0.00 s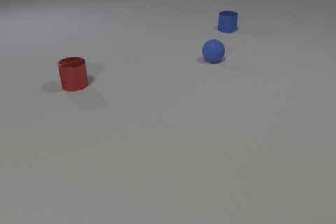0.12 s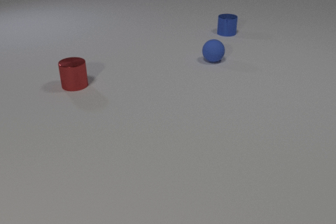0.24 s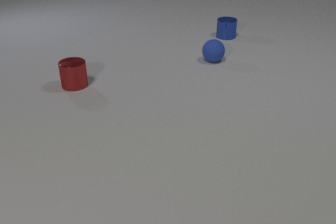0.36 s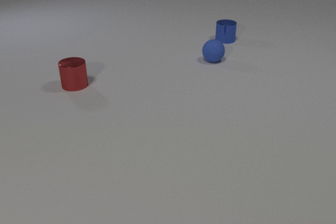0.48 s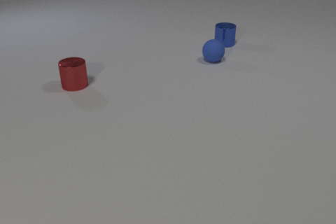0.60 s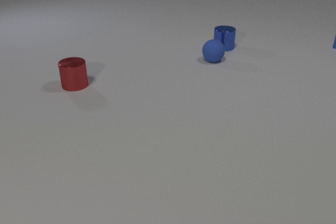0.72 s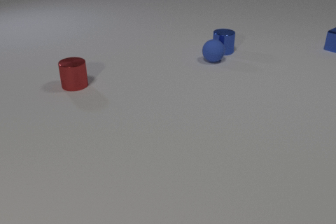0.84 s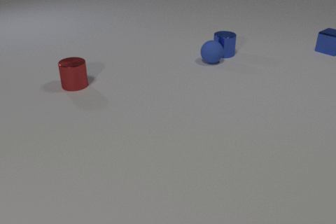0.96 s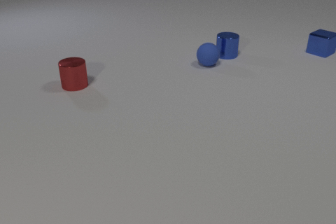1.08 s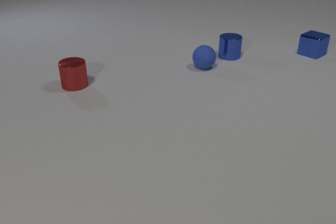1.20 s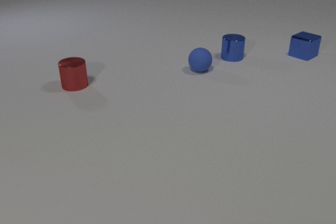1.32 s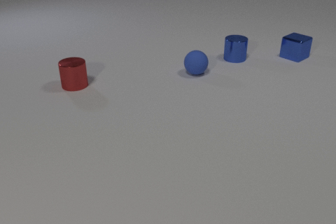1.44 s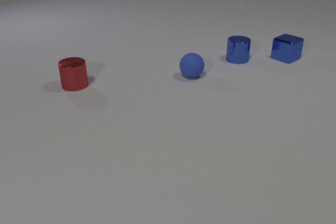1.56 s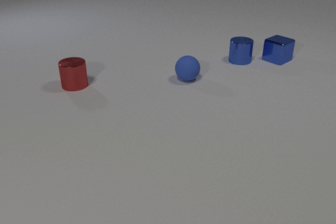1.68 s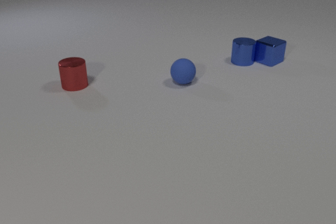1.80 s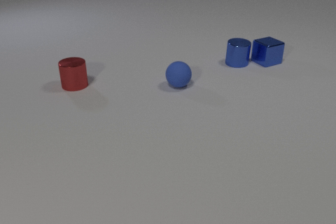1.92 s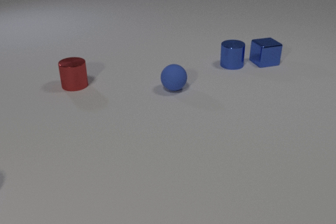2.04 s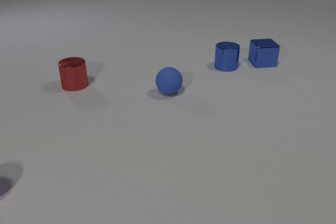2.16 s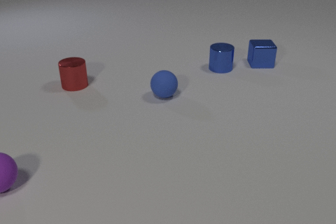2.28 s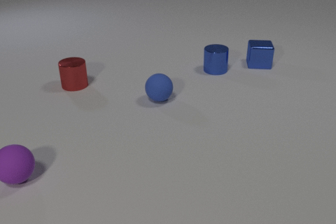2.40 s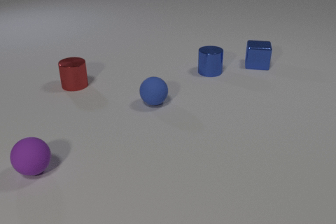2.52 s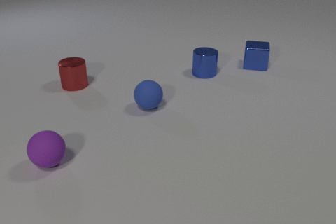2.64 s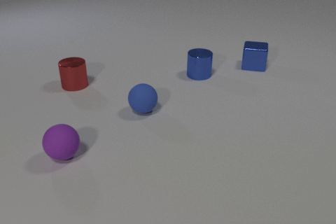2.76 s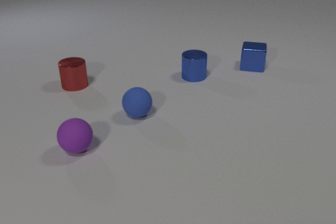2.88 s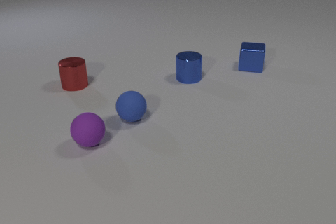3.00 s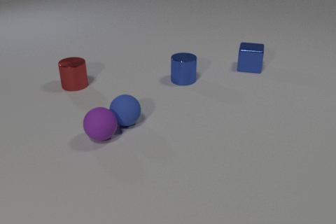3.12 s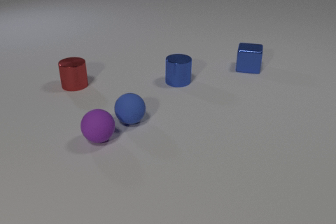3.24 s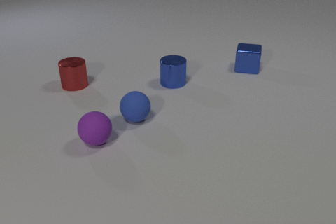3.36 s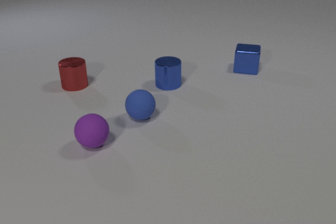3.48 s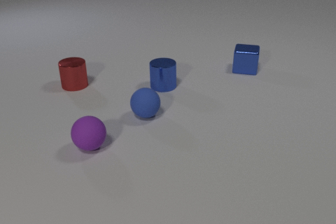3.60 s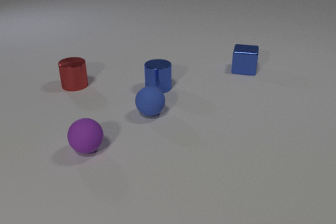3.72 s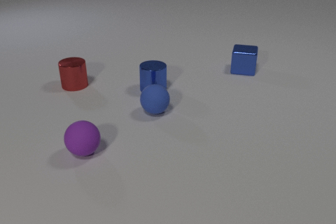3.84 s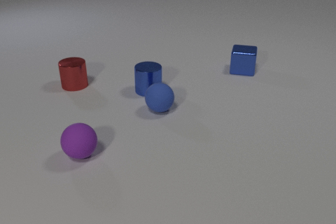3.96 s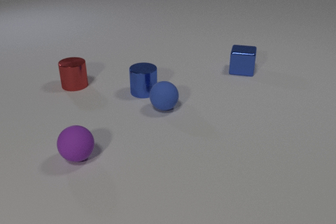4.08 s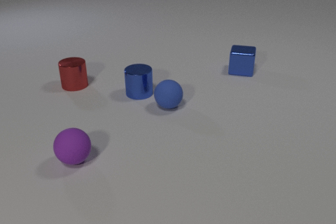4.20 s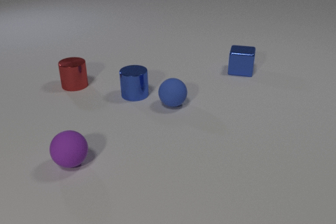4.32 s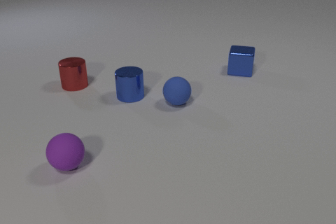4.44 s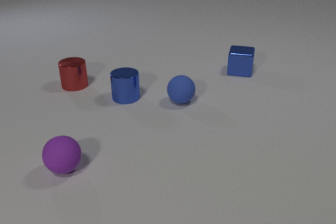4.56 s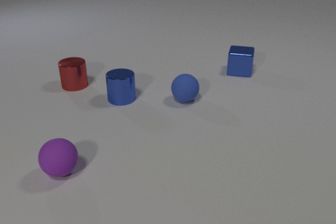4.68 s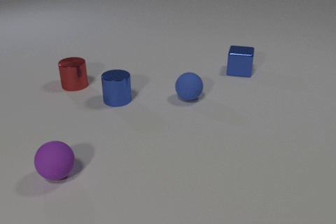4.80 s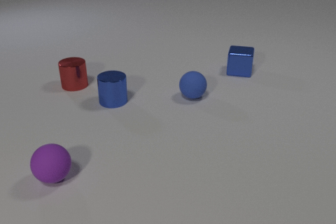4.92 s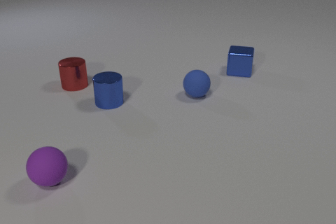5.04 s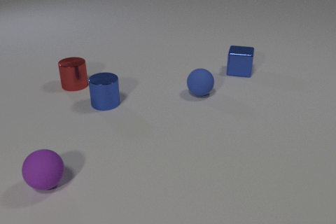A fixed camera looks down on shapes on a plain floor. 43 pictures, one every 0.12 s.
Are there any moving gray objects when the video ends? no.
How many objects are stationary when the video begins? 2.
What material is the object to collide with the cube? metal.
0.00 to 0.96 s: The blue metal cylinder slides toward the camera. The blue rubber sphere rolls toward the camera and to the left. The blue metal cube comes in at the right edge, slides to the left and toward the camera. The blue metal cylinder and the blue rubber sphere collide.
0.96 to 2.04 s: The blue metal cylinder slides toward the camera. The blue rubber sphere rolls toward the camera and to the left. The blue metal cube slides to the left and toward the camera, spins so that its near face slides to the left, clockwise seen from above. The blue metal cylinder and the blue metal cube collide.
2.04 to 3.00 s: The blue metal cylinder slides to the left and toward the camera. The blue rubber sphere rolls toward the camera and to the left. The blue metal cube slides toward the camera and to the left, spins so that its near face slides to the left, clockwise seen from above. The purple rubber sphere comes in at the left edge, rolls to the right and away from the camera. The blue rubber sphere and the purple rubber sphere collide.
3.00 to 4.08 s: The blue metal cylinder slides to the left and toward the camera. The blue rubber sphere rolls to the right and away from the camera. The blue metal cube slides toward the camera and to the left. The purple rubber sphere rolls toward the camera and to the left.
4.08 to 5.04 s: The blue metal cylinder slides to the left and toward the camera. The blue rubber sphere rolls to the right and away from the camera. The purple rubber sphere rolls toward the camera and to the left.
